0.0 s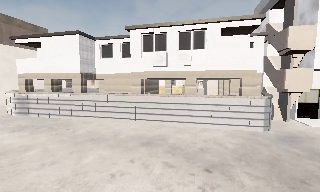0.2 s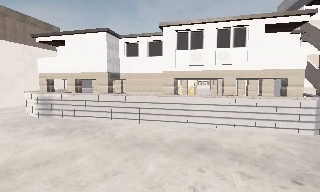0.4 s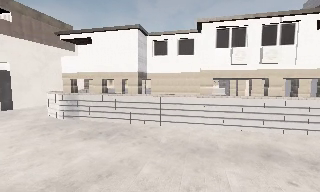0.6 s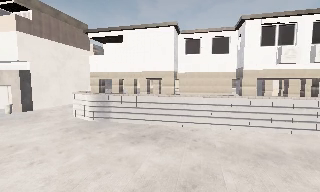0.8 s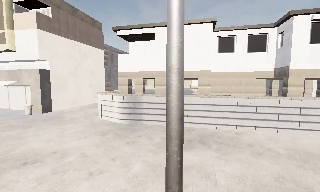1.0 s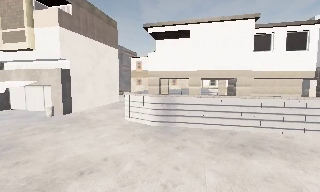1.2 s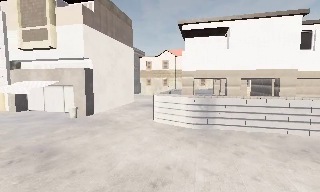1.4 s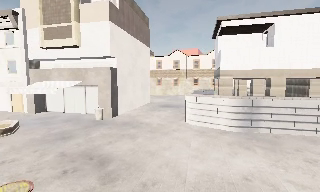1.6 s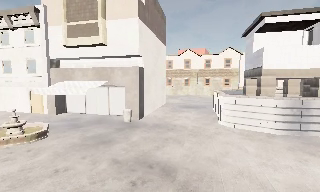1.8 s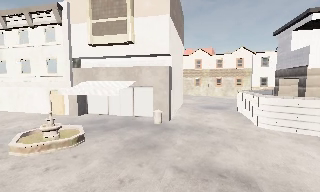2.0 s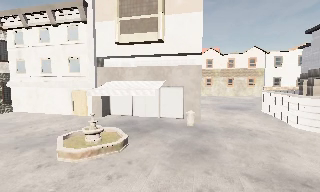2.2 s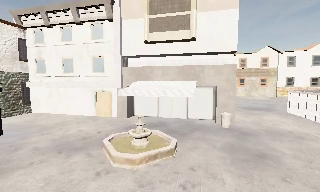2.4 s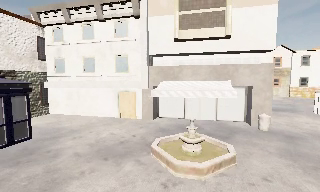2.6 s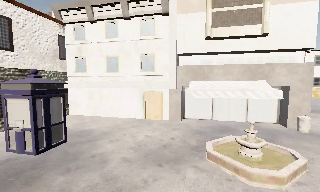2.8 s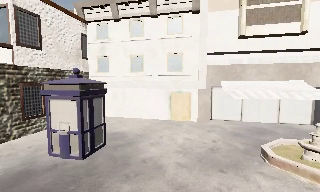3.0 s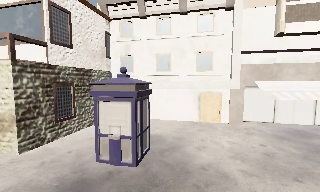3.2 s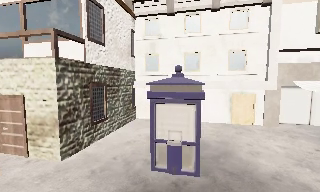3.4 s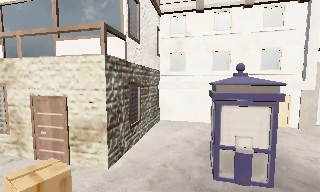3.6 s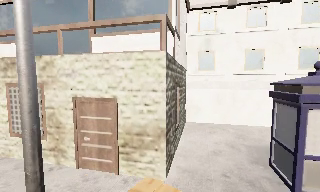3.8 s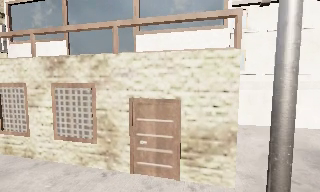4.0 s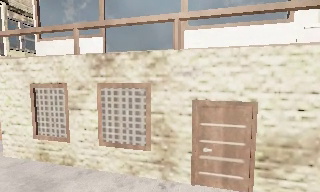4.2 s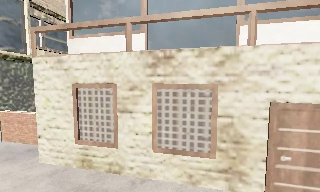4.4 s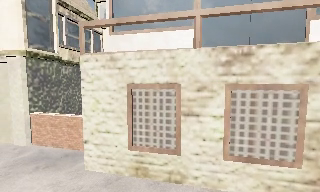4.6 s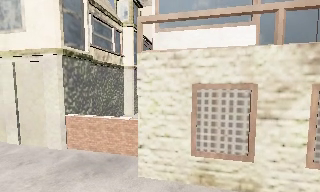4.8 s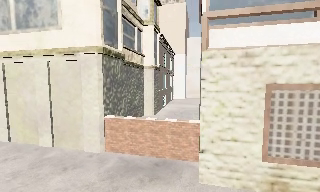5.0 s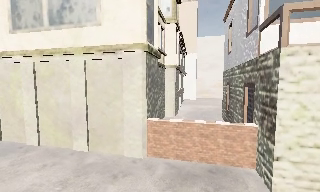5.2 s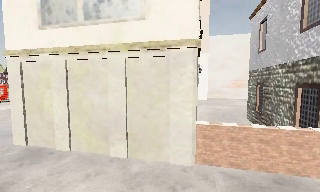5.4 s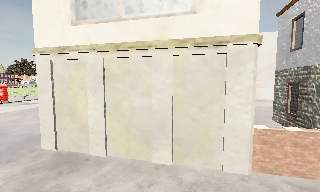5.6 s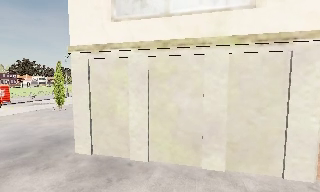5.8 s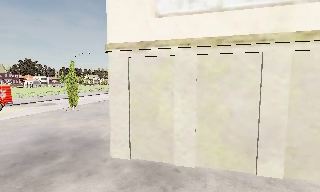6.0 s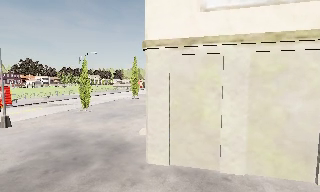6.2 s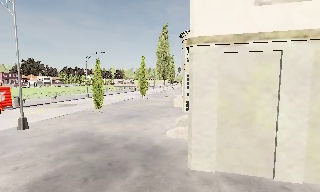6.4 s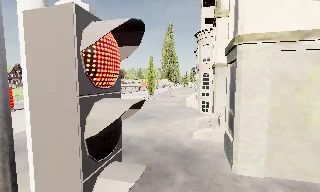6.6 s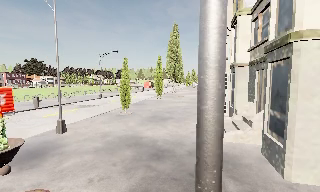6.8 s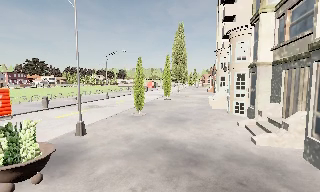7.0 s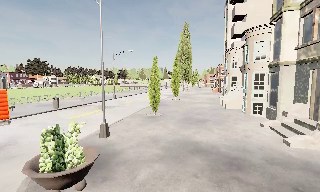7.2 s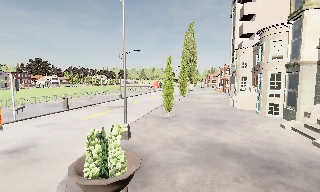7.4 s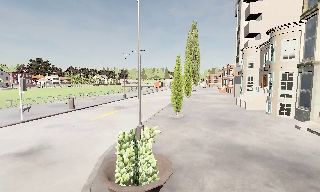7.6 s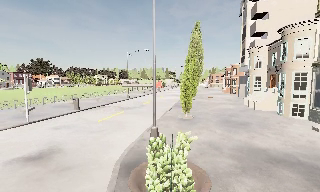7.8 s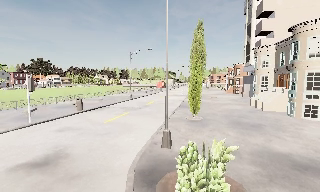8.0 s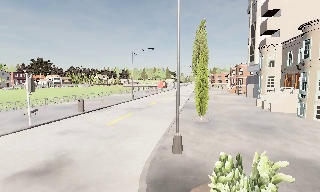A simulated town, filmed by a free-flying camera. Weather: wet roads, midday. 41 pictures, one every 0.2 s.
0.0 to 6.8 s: The camera travels to its left, about 65 m, so close, fixed things drift to the right.
6.8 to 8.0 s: The camera travels to its left and forward, about 5 m, so close, fixed things drift to the right. It loses speed.
The film runs forward here.
